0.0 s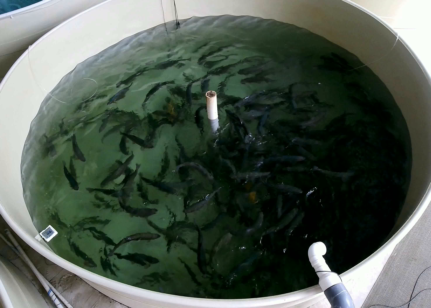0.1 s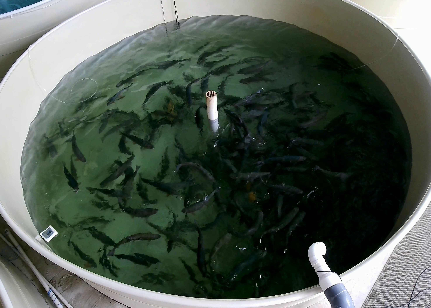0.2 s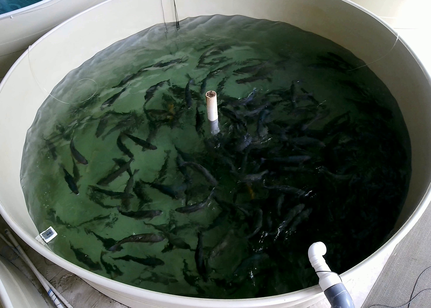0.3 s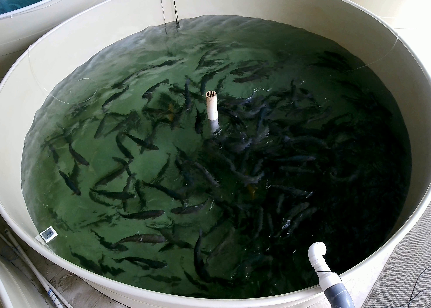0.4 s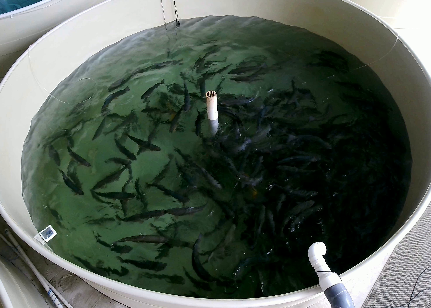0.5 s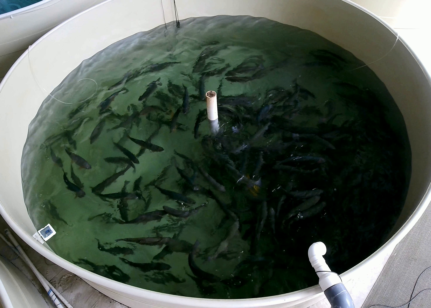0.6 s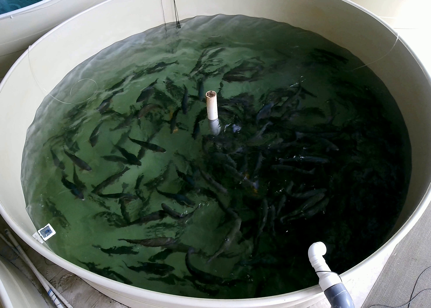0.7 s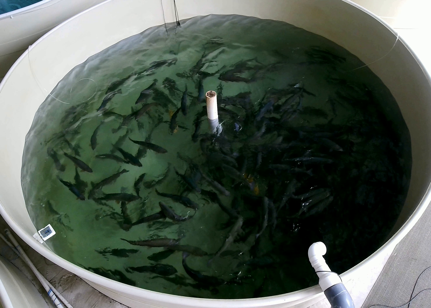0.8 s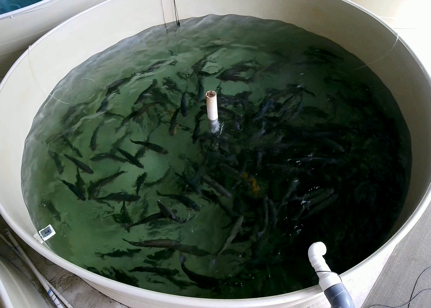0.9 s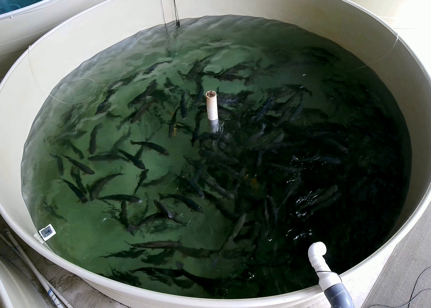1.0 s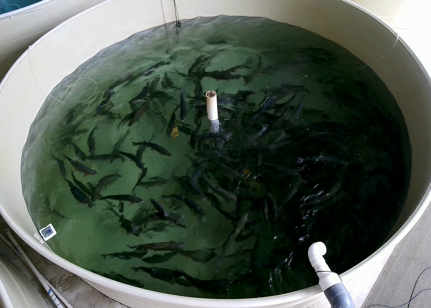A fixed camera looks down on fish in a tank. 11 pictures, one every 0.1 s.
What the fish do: Foraging.
